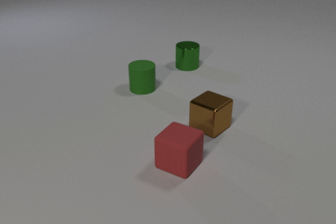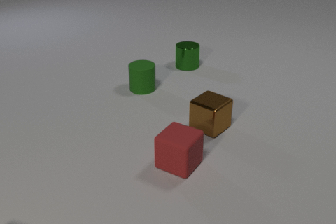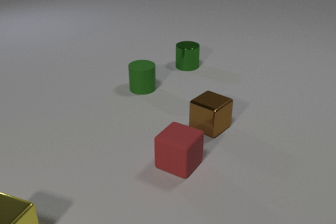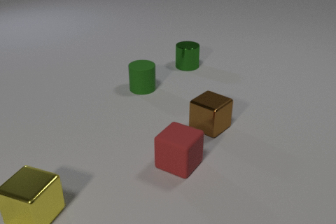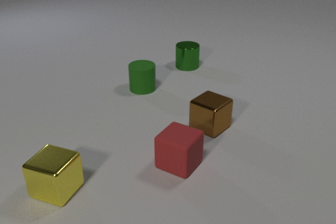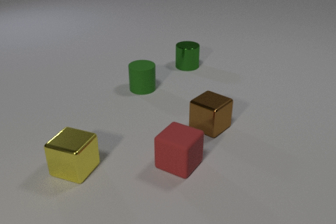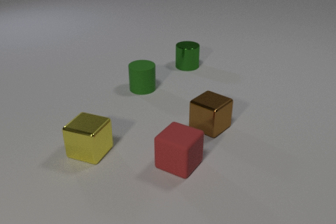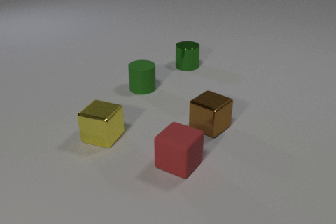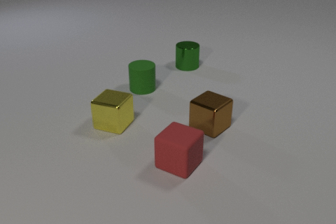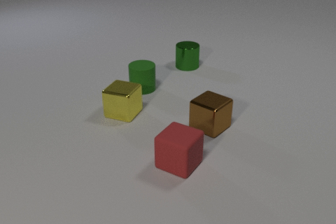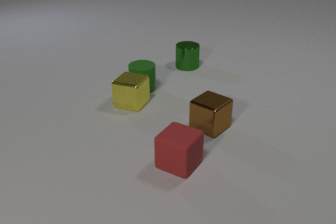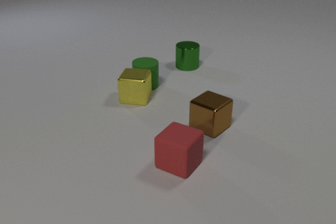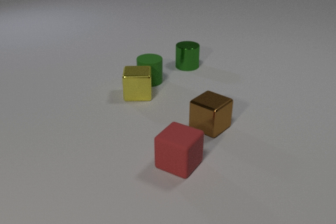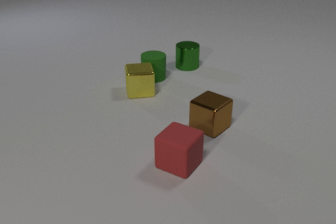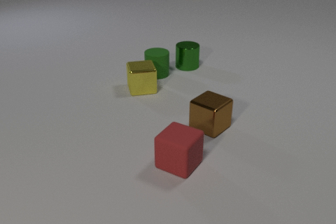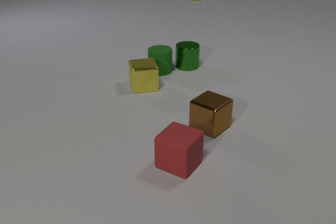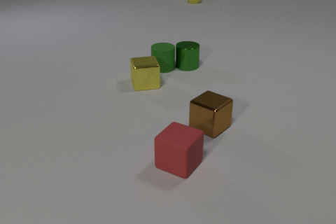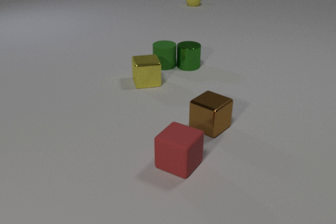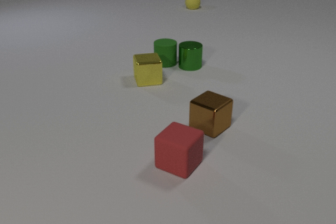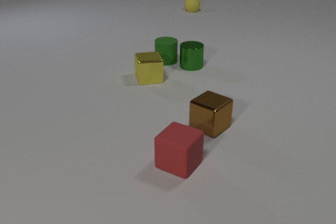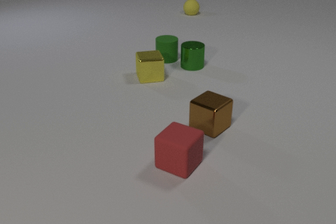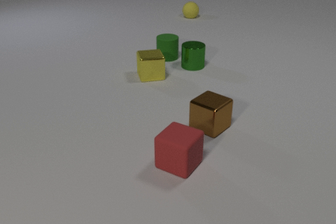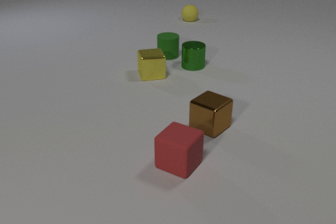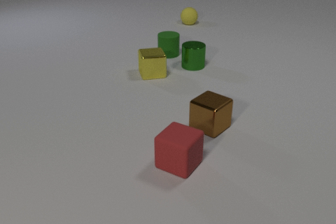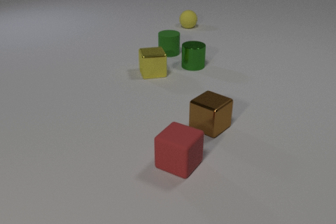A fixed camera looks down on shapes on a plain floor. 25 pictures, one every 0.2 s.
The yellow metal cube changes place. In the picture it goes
away from the camera.
The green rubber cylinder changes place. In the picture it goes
away from the camera.
0.0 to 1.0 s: The yellow metal cube comes in at the bottom edge, slides away from the camera and to the right.
1.0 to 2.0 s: The yellow metal cube slides away from the camera and to the right.
2.0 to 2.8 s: The yellow metal cube slides away from the camera, spins so that its near face slides to the right, counterclockwise seen from above. The green rubber cylinder slides away from the camera and to the right. The yellow metal cube and the green rubber cylinder collide.
2.8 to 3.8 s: The yellow metal cube slides away from the camera. The green rubber cylinder slides away from the camera. The yellow rubber sphere comes in at the top edge, rolls toward the camera. The green rubber cylinder and the green metal cylinder collide.
3.8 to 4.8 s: The yellow metal cube slides away from the camera. The green rubber cylinder slides away from the camera. The yellow rubber sphere rolls toward the camera.
How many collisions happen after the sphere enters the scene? 1.
What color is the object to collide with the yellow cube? green.
Are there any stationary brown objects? yes.
